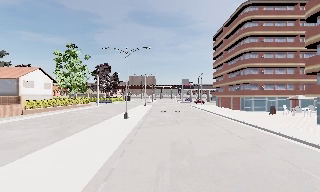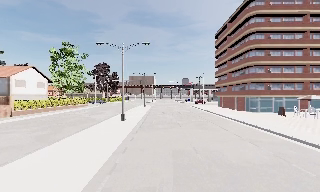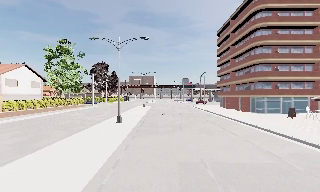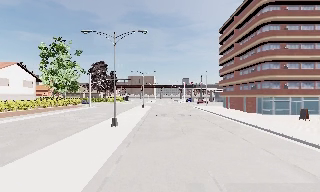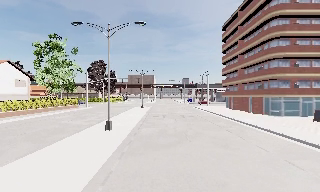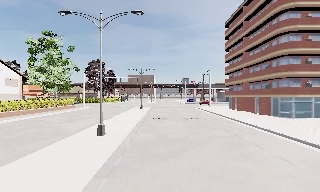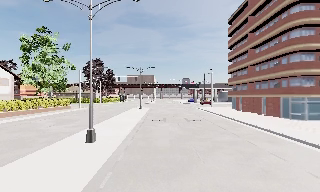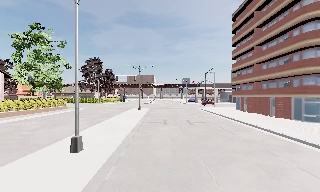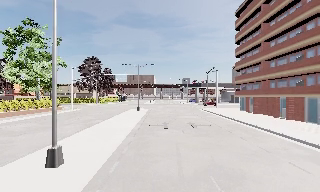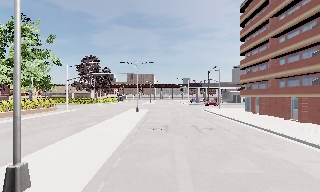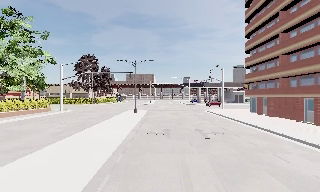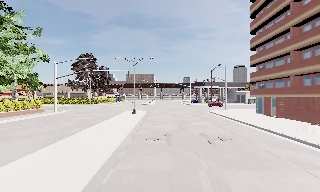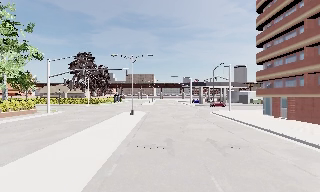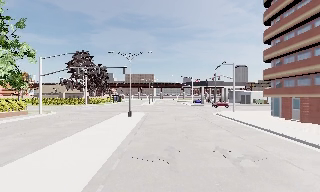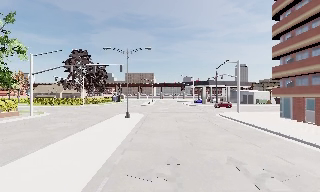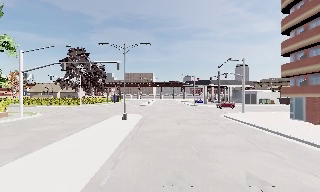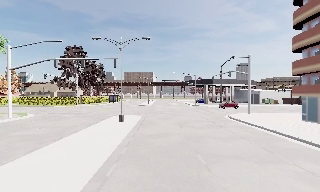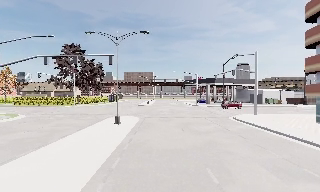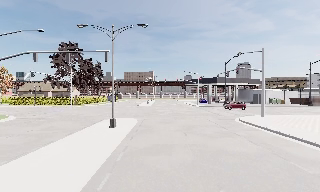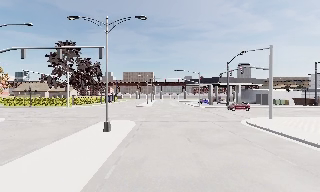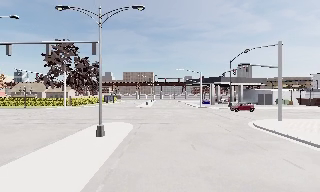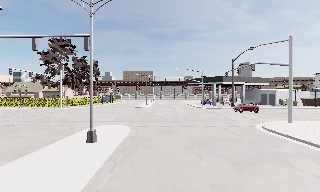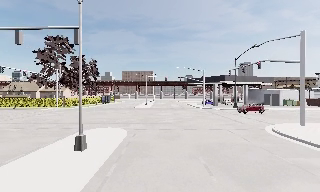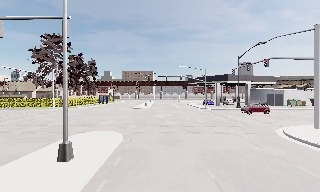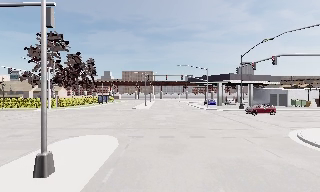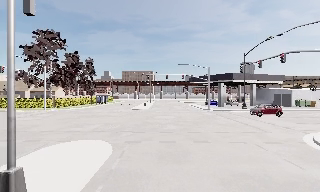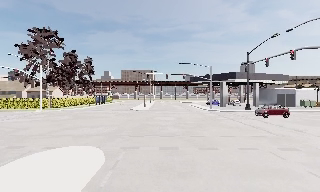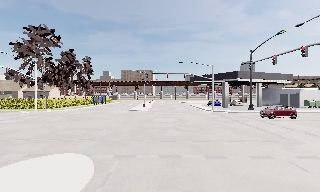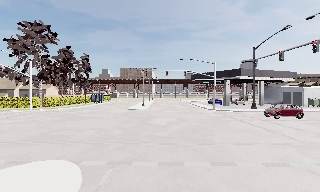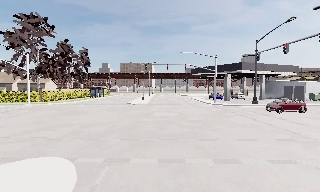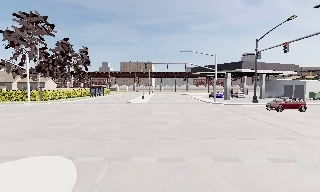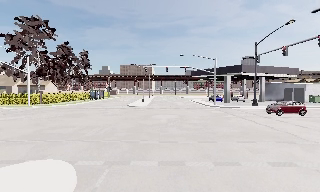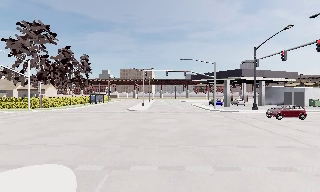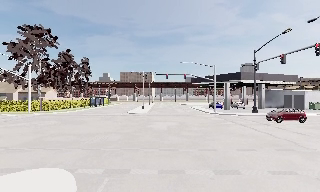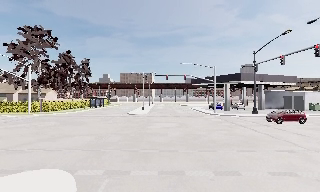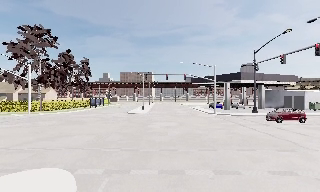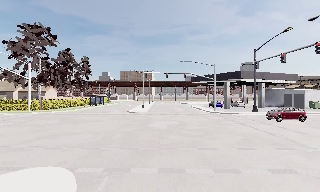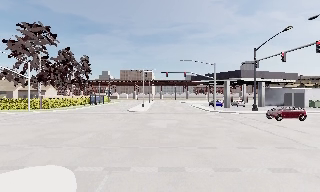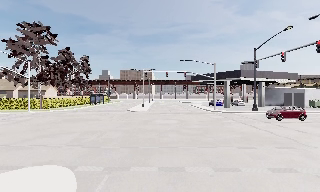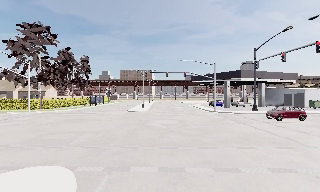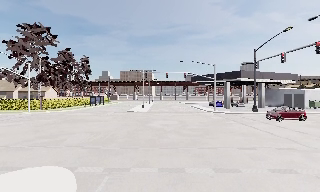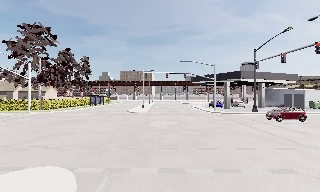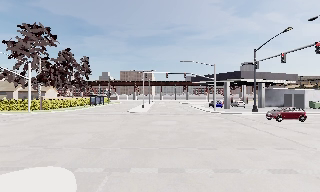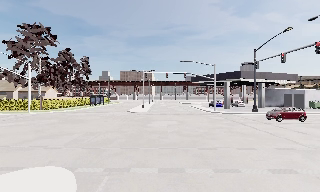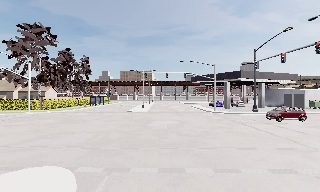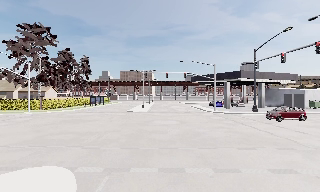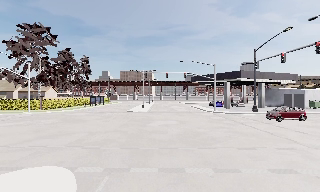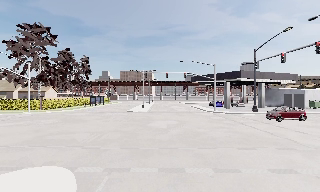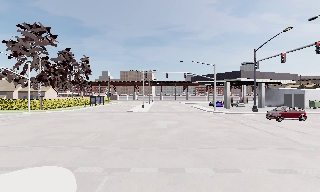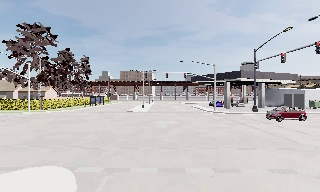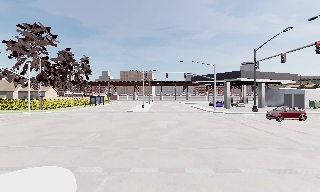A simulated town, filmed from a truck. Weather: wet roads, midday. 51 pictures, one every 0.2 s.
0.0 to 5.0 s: The camera travels forward, about 35 m, so what stands in front looms larger.
5.0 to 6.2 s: The camera travels forward, about 3.5 m, so what stands in front looms larger. It loses speed.
6.2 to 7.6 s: The camera shifts only a little, or ends up much as it began.
7.6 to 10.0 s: The camera keeps its place and its aim.
The film runs forward here.
